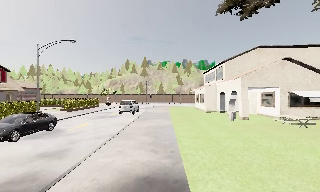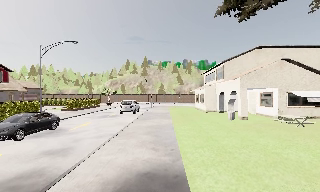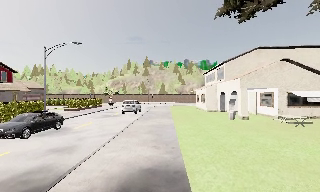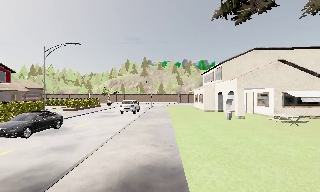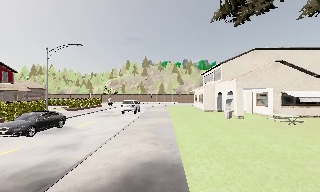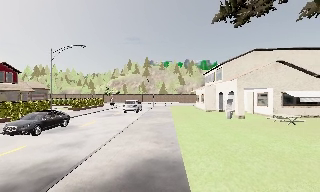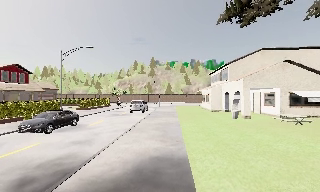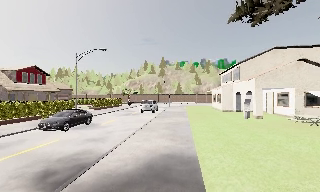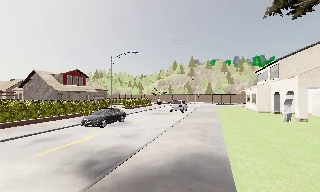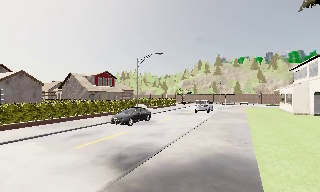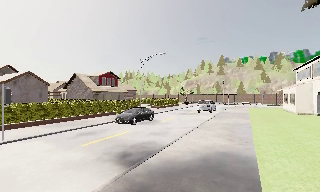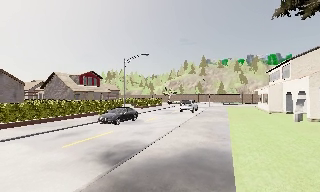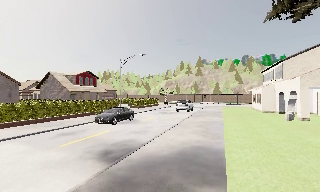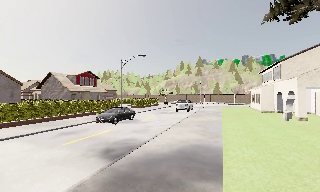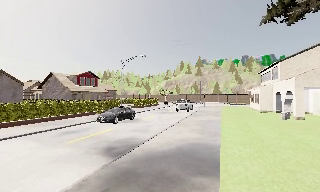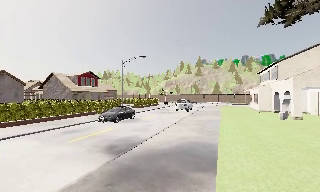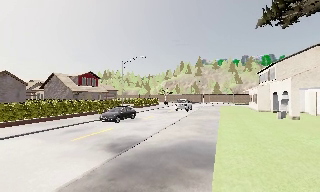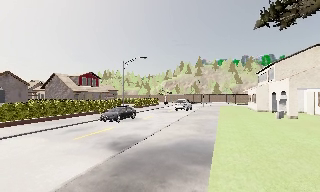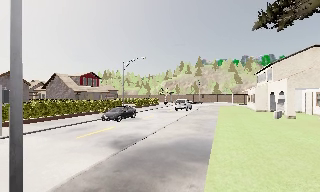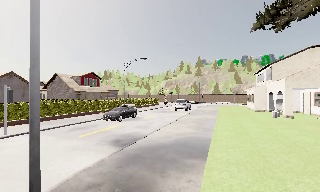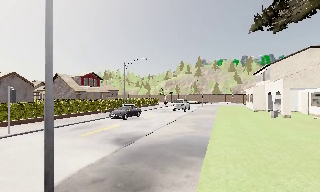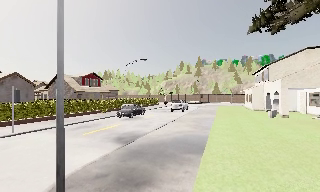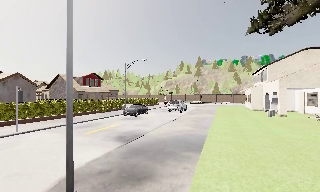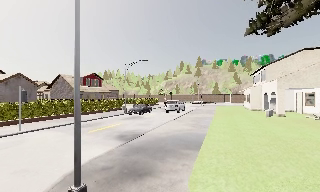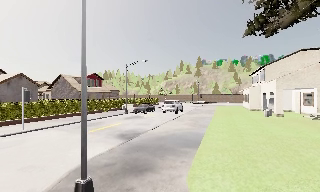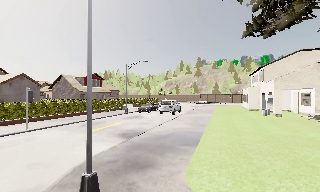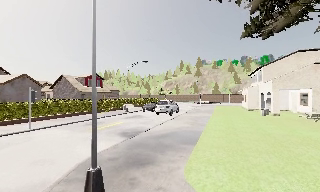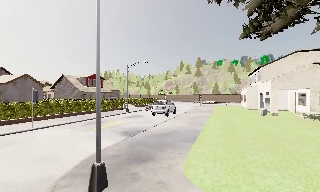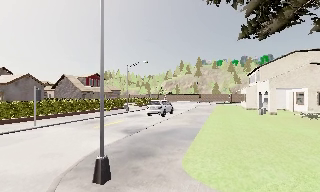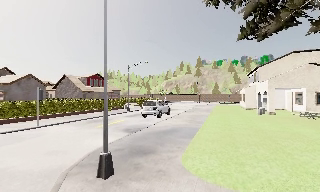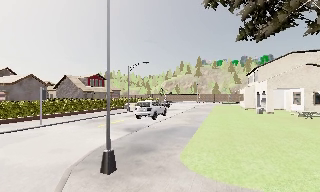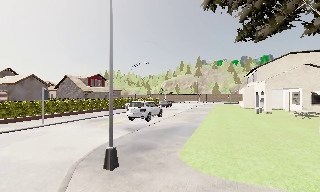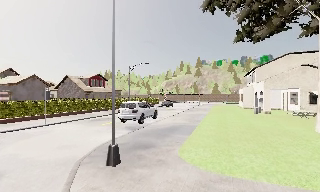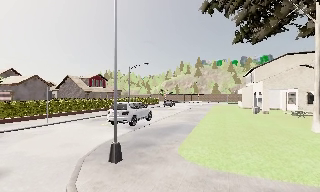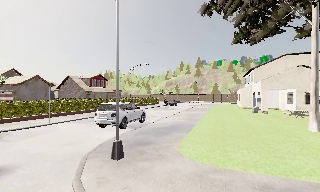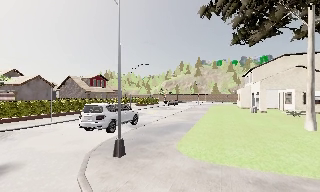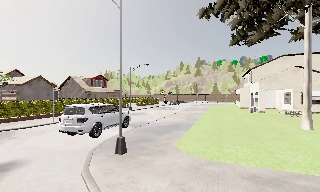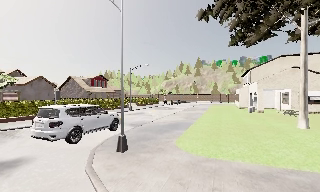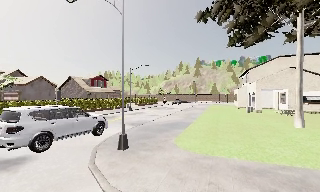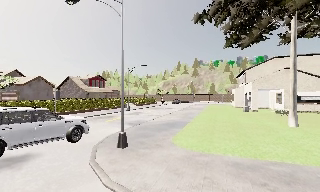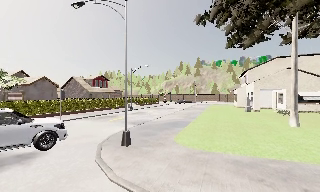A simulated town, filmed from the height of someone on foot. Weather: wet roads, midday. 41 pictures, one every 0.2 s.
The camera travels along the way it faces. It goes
backward.
0.0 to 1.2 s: The camera travels backward, about 1.5 m, so what stands in front gets smaller.
1.2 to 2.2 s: The camera pans to its left, which is counterclockwise from overhead, by about 20 degrees. It travels backward, about 1.5 m, so what stands in front gets smaller.
2.2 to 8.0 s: The camera travels backward, about 8 m, so what stands in front gets smaller.
The film runs backward here.
